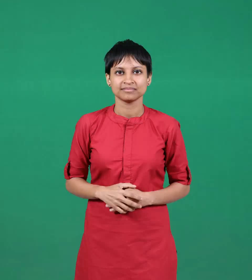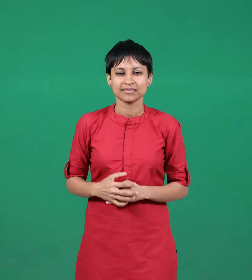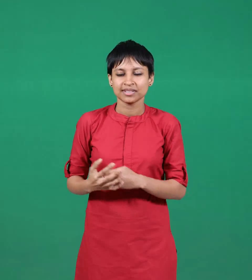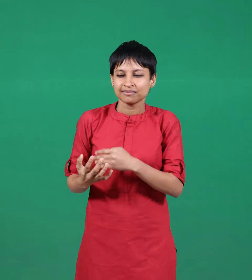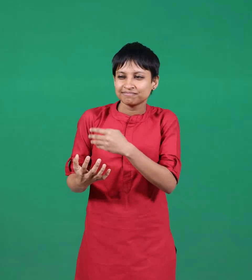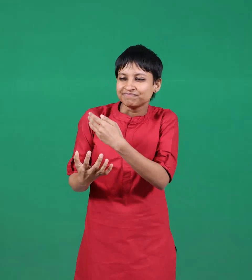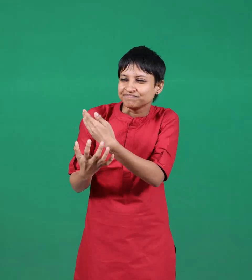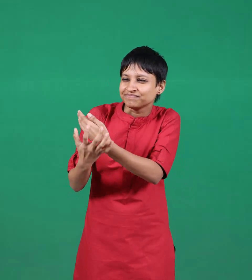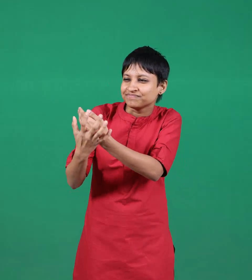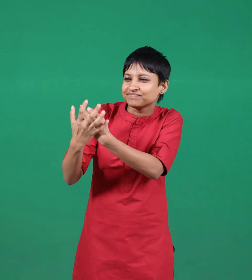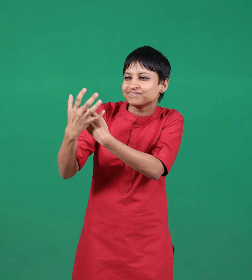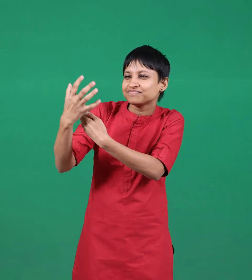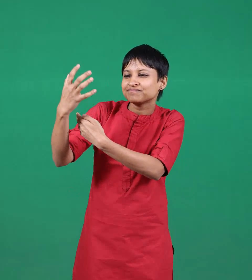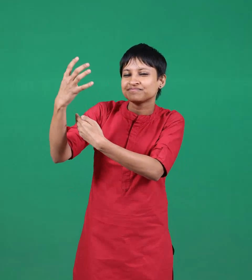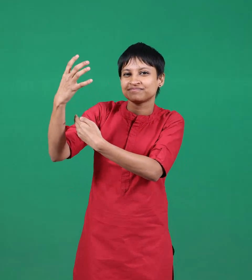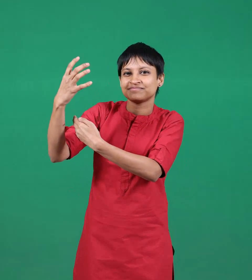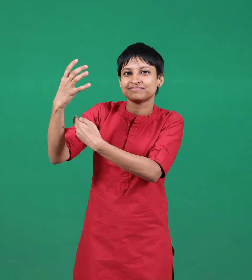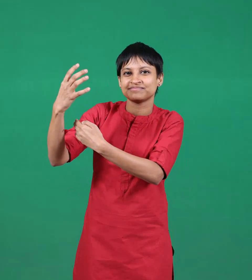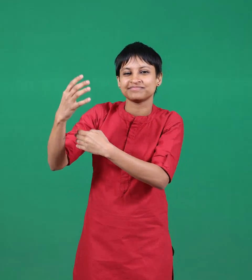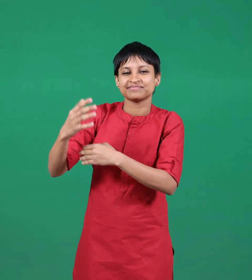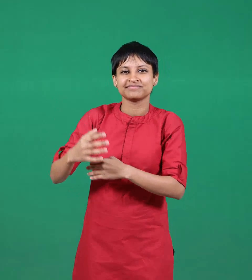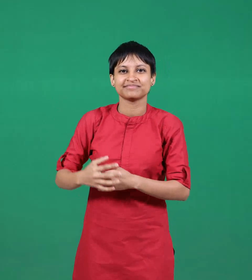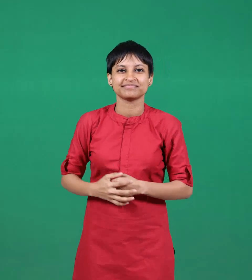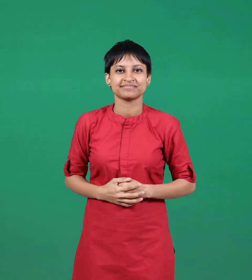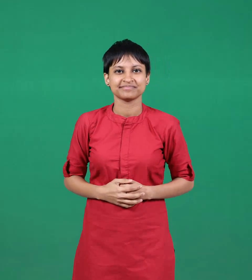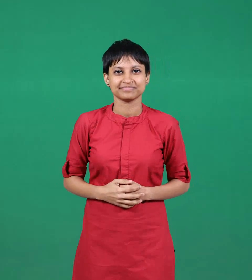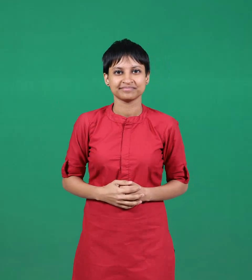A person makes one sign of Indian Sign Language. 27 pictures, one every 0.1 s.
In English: sunrise
